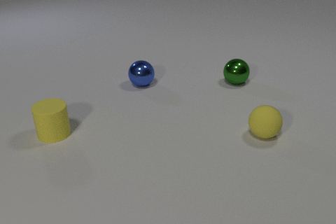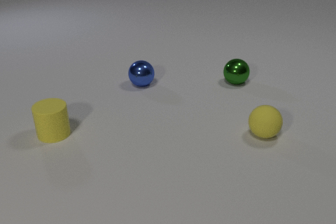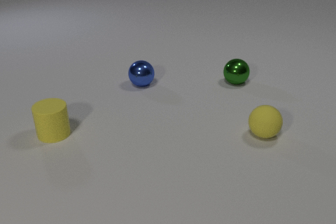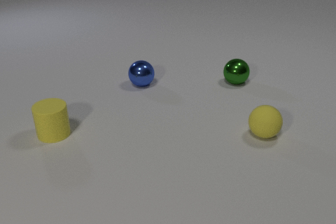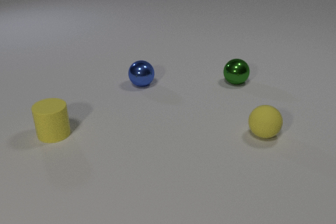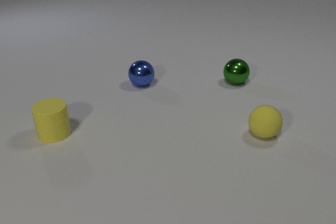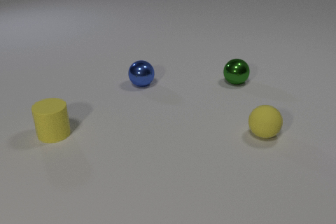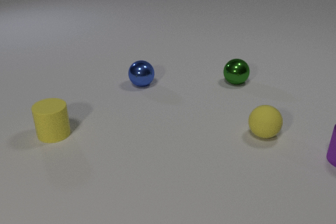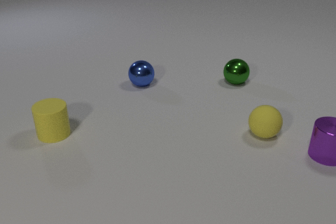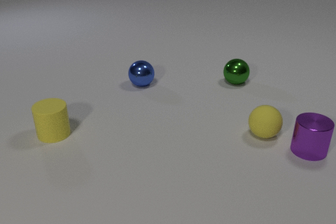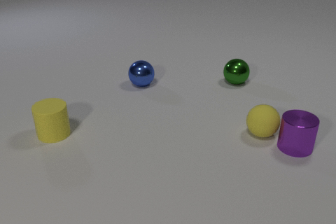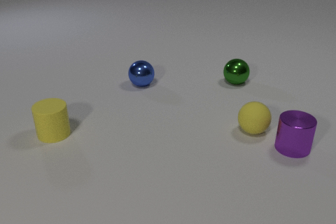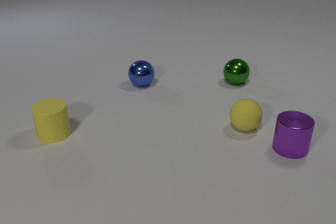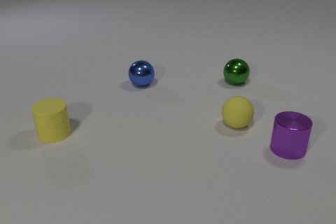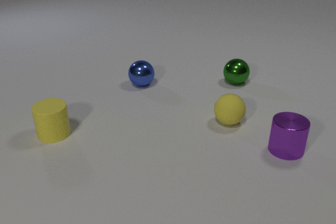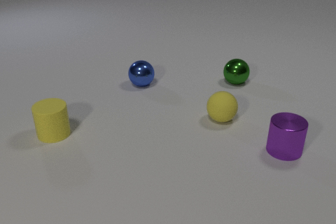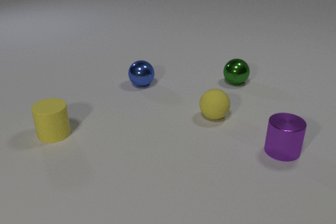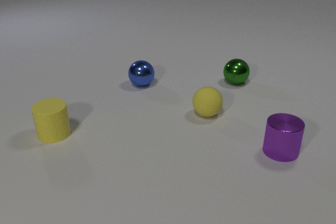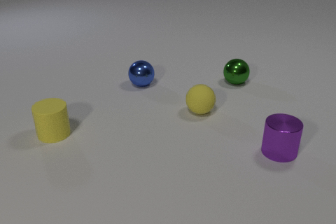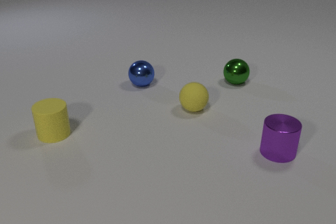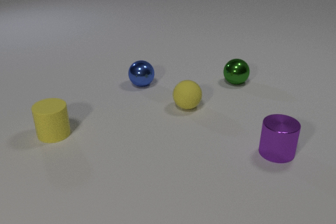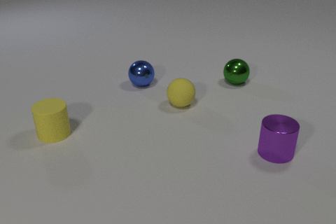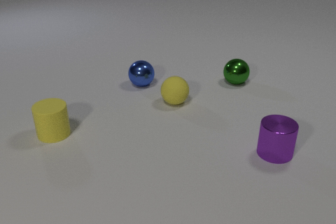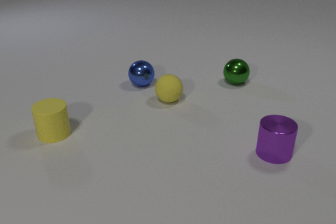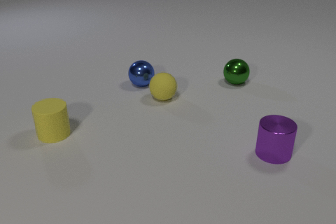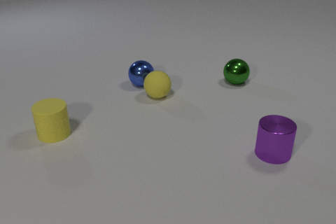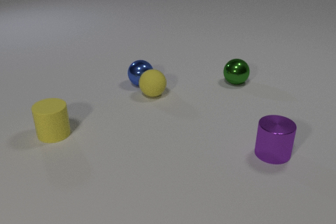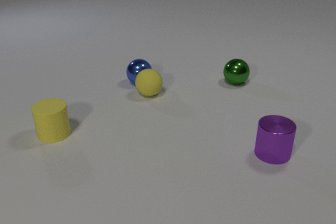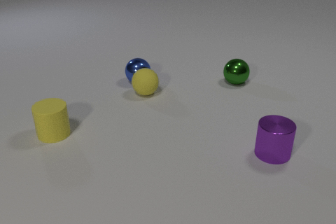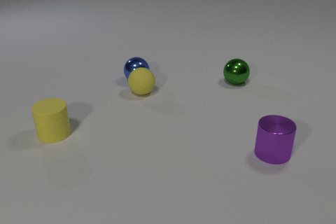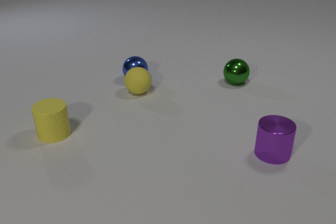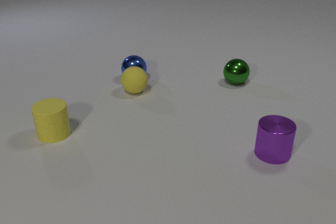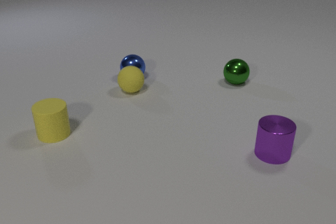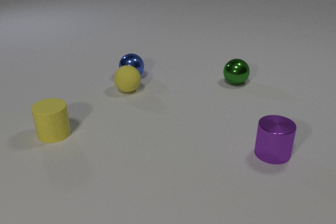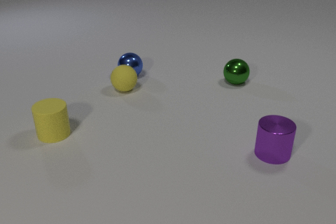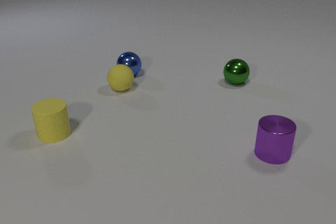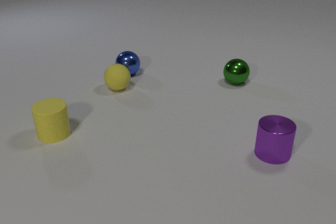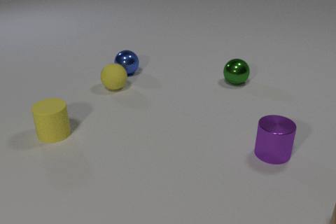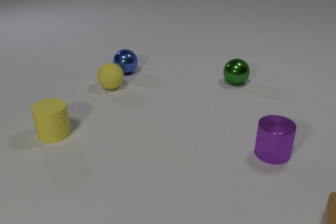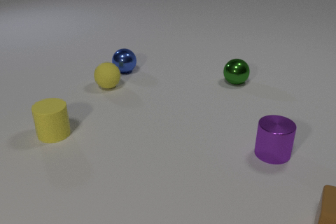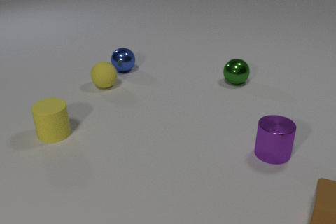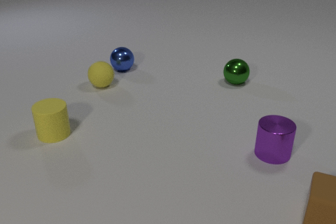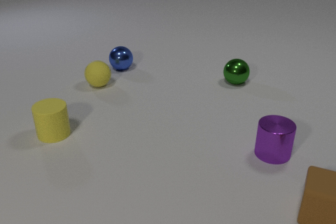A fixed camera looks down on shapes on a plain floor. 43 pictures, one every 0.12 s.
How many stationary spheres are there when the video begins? 3.
What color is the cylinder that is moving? purple.
How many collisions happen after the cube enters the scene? 0.
0.00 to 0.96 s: The purple metal cylinder comes in at the right edge, slides to the left.
0.96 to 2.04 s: The purple metal cylinder slides to the left. The yellow rubber sphere rolls to the left and away from the camera. The purple metal cylinder and the yellow rubber sphere collide.
2.04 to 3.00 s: The purple metal cylinder slides to the left. The yellow rubber sphere rolls to the left and away from the camera.
3.00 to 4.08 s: The yellow rubber sphere rolls to the left and away from the camera. The blue metal sphere rolls away from the camera and to the left. The yellow rubber sphere and the blue metal sphere collide.
4.08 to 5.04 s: The yellow rubber sphere rolls to the left and away from the camera. The brown rubber cube comes in at the bottom edge, slides away from the camera and to the left. The blue metal sphere rolls away from the camera and to the left.
